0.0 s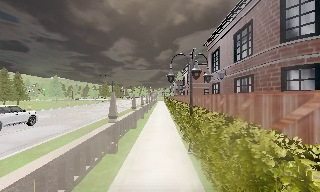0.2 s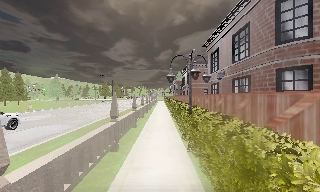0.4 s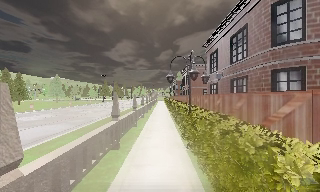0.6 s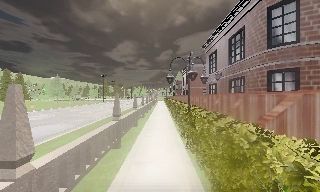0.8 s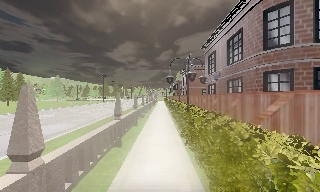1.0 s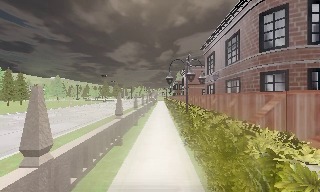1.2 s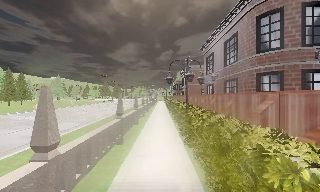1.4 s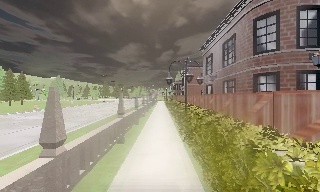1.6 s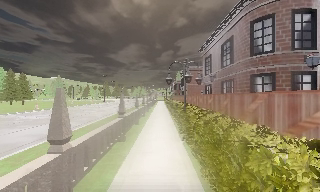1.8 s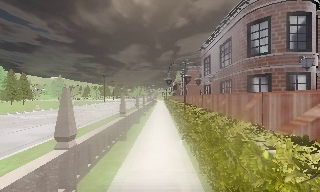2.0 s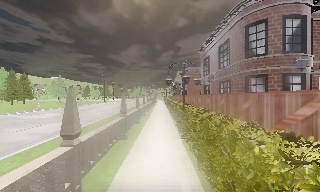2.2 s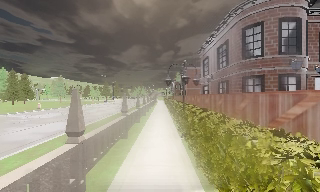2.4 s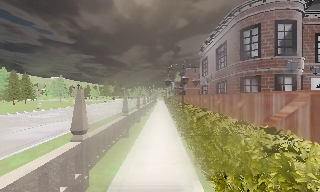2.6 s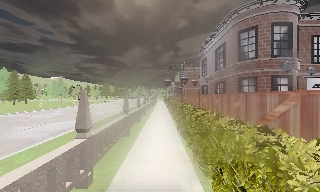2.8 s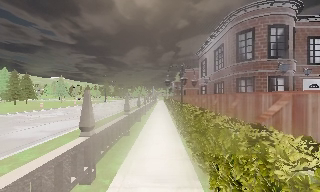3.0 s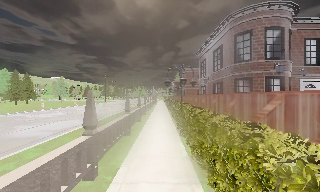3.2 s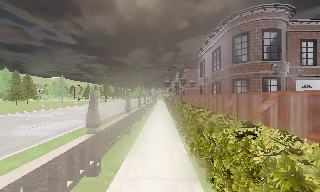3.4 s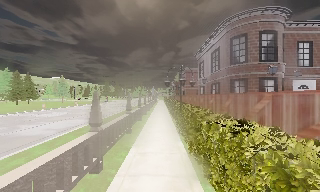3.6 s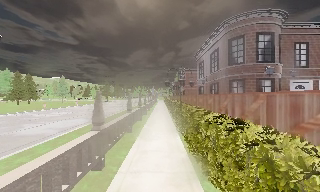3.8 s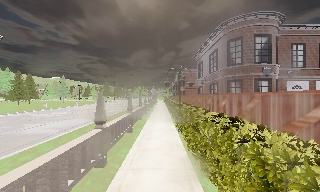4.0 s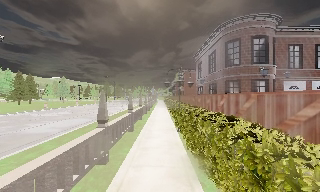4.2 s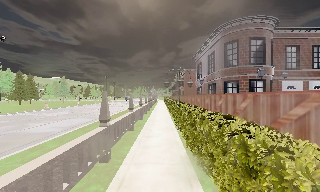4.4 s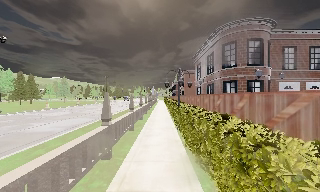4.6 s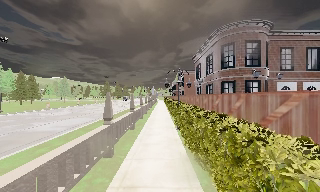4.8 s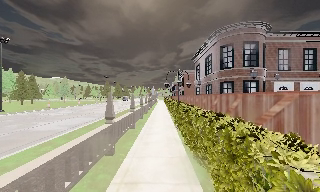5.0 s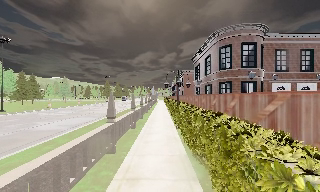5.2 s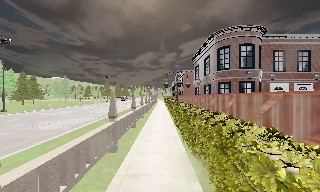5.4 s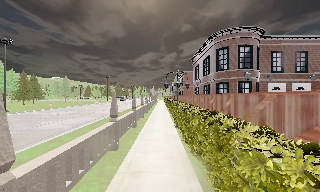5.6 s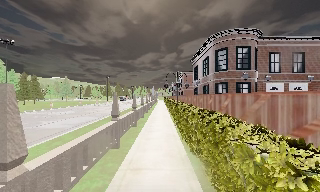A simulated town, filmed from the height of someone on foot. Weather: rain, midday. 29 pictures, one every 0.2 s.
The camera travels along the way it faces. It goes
backward.
0.0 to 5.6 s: The camera travels backward, about 6 m, so what stands in front gets smaller.
The film runs backward here.
